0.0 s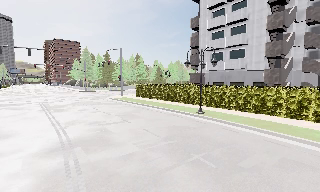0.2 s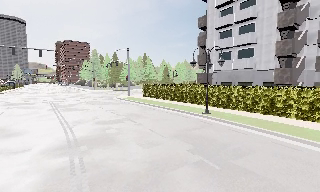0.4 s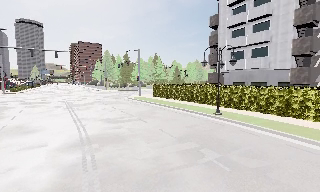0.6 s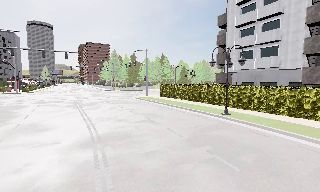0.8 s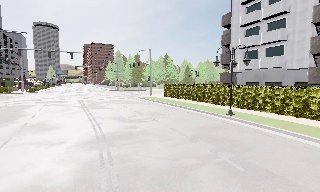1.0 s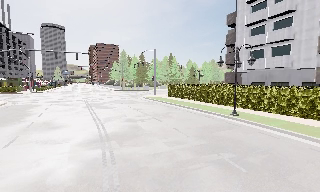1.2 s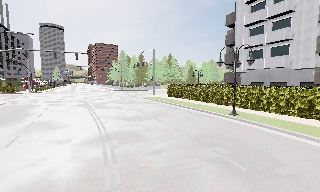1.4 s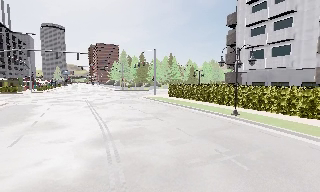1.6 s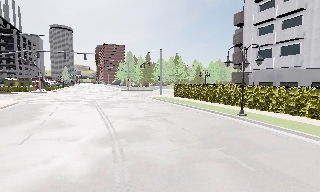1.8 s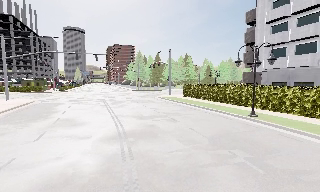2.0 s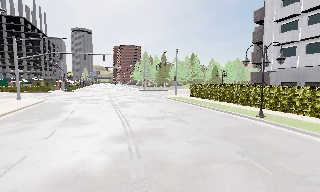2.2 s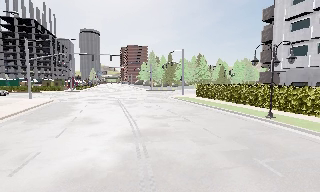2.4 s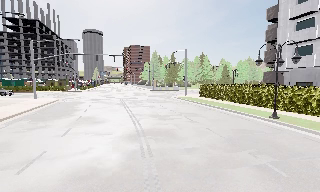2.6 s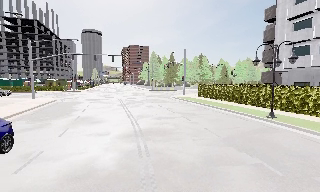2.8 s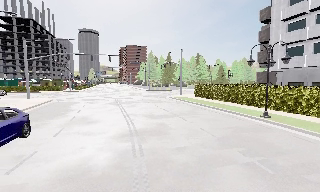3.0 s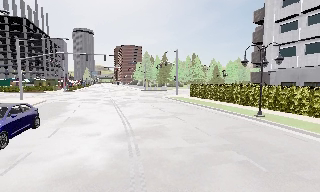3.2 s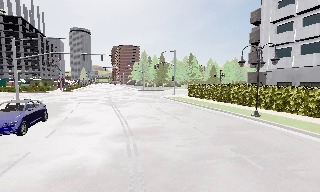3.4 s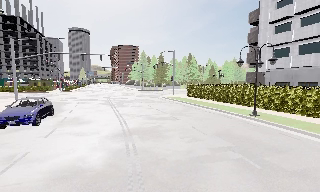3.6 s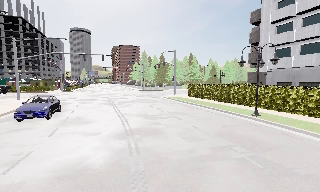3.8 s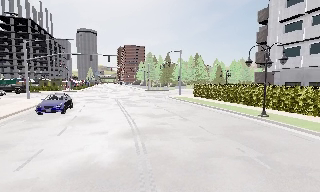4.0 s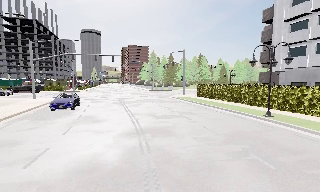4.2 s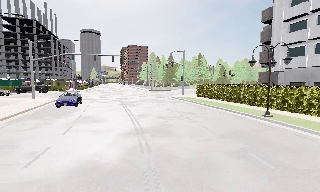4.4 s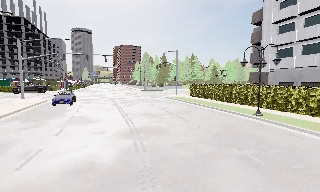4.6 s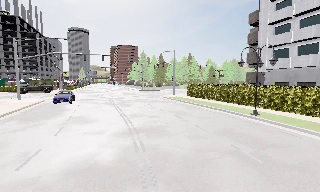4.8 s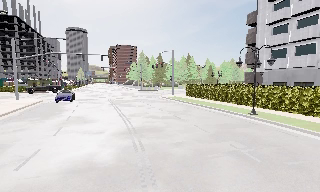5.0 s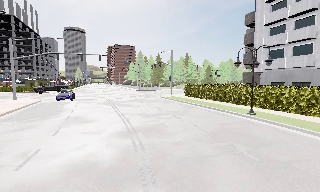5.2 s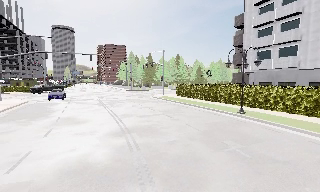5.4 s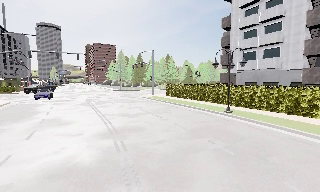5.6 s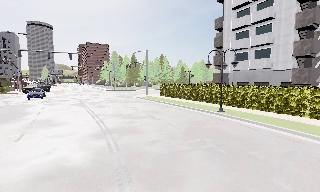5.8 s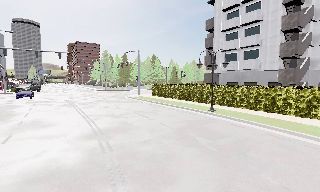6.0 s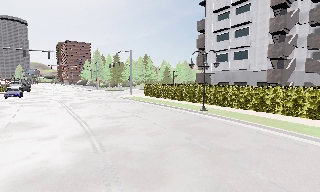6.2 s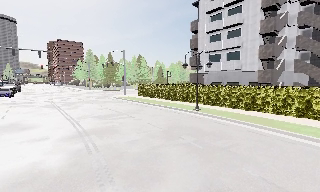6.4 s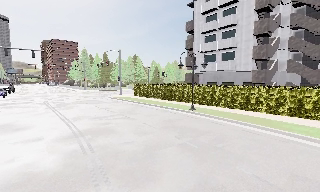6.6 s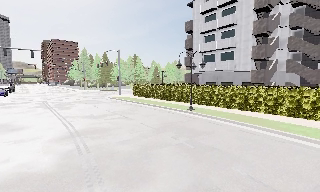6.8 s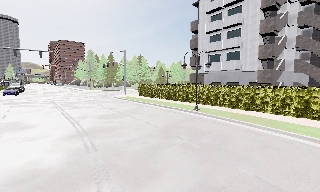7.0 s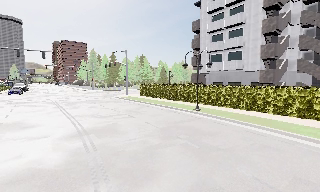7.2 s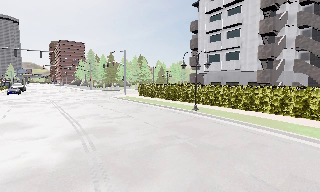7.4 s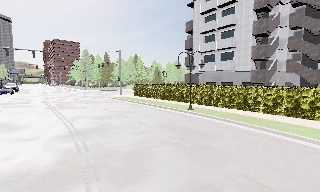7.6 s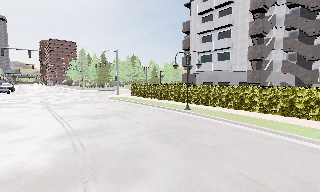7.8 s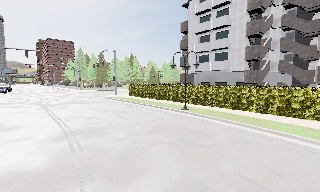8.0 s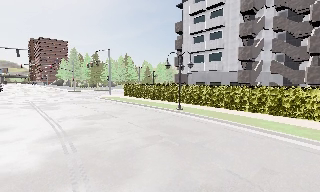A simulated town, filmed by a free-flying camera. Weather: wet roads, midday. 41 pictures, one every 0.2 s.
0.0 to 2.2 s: The camera swings to its left by about 20 degrees, and the scene slides to the right.
2.2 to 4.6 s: The camera travels backward, about 0.5 m, so what stands in front gets smaller.
4.6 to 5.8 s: The camera pans to its right, which is clockwise from overhead, by about 15 degrees.
5.8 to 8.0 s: The camera shifts only a little, or ends up much as it began.
The film runs backward here.
